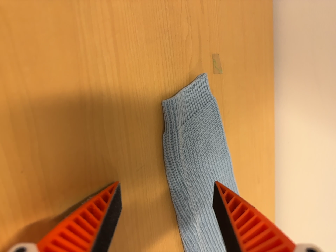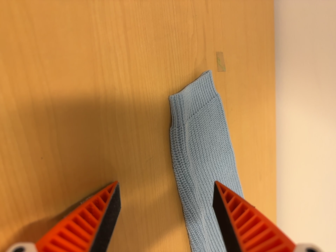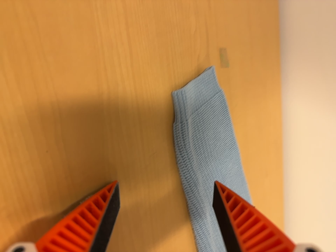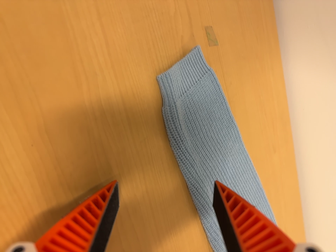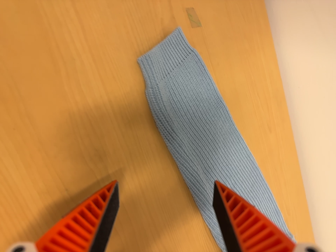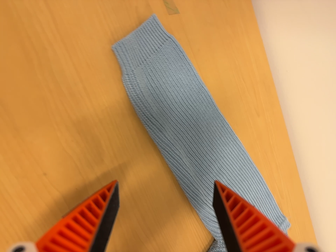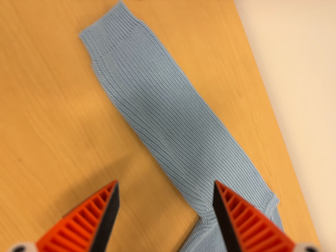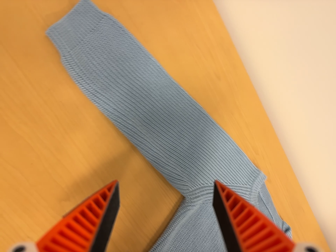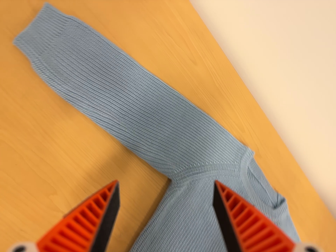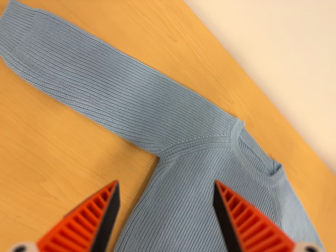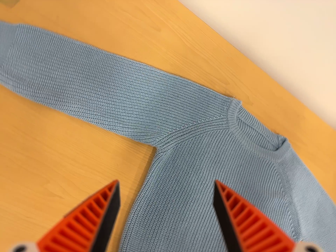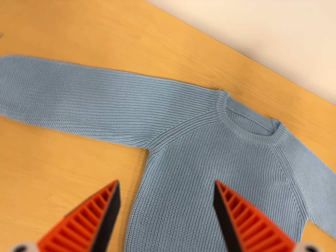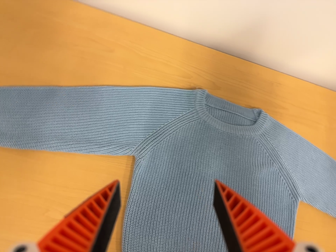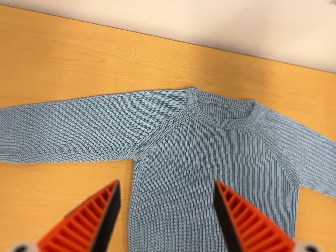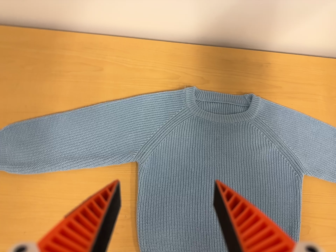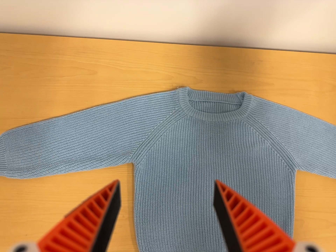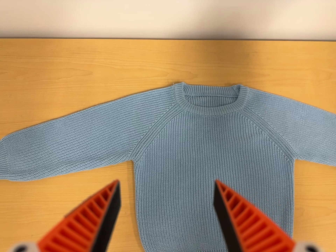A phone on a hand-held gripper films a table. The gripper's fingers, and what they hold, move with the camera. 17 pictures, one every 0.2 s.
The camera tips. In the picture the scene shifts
upward.
The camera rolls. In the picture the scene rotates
counterclockwise.
0.0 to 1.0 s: The camera travels to its right and toward the bottom of its view, about 10 cm. It rolls about its line of sight by about 15 degrees, and the scene rotates counterclockwise.
1.0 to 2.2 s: The camera pans to its left by about 15 degrees. It travels to its right, about 28 cm. Its aim tips toward the bottom of its view by about 15 degrees, and the scene shifts upward. It rolls about its line of sight by about 40 degrees, and the scene rotates counterclockwise.
2.2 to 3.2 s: The camera travels to its right and backward, about 18 cm. It rolls about its line of sight by about 25 degrees, and the scene rotates counterclockwise.
The film runs backward here.
